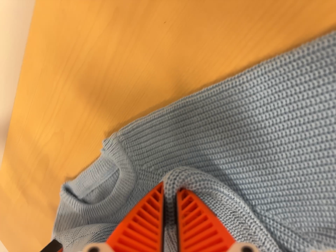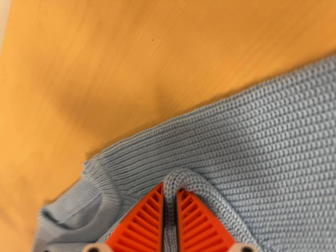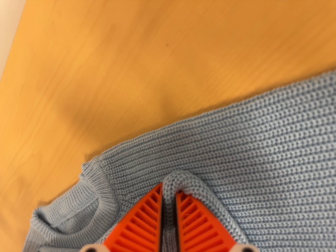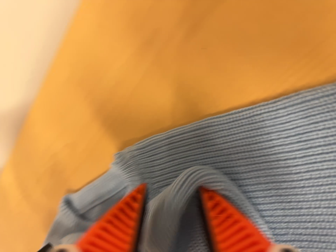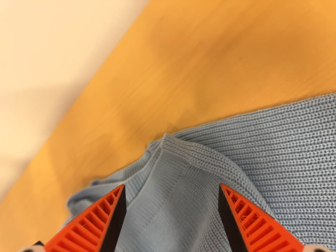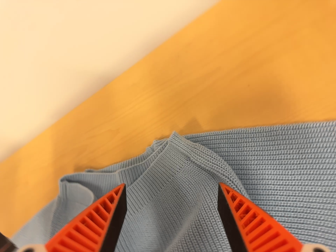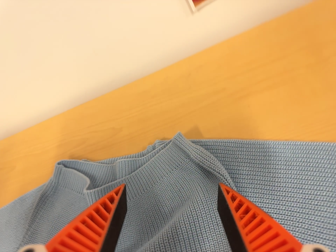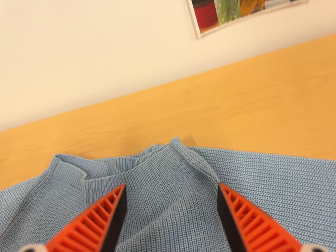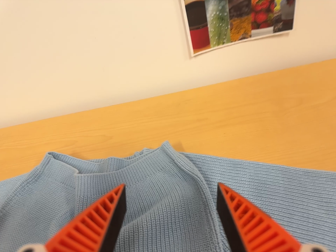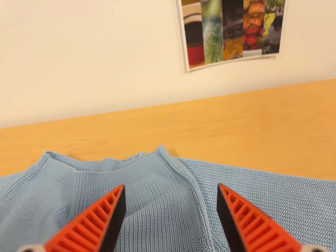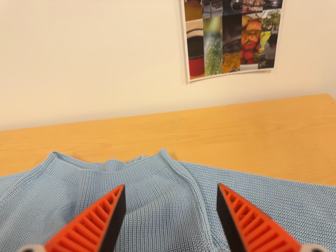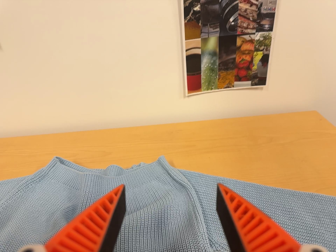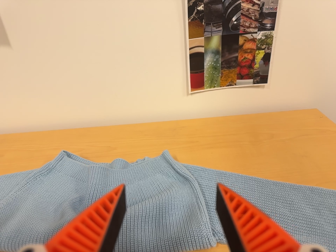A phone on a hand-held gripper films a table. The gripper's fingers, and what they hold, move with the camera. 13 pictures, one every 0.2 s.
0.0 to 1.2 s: The camera travels toward the bottom of its view, to its left and backward, about 24 cm. Its aim tips toward the top of its view by about 30 degrees. It rolls about its line of sight by about 45 degrees, and the scene rotates clockwise.
1.2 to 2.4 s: The camera pans to its right by about 10 degrees. It travels backward, toward the bottom of its view and to its left, about 22 cm, so what stands in front gets smaller. Its aim tips toward the top of its view by about 25 degrees. It rolls about its line of sight by about 15 degrees, and the scene rotates clockwise.
The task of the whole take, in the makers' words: fold up.
The film runs forward here.
